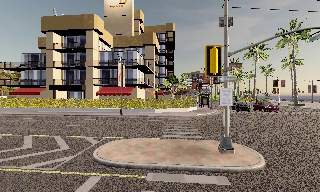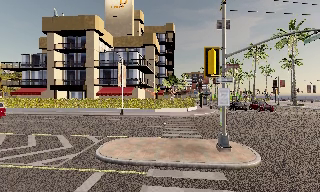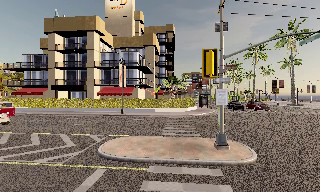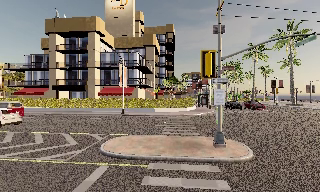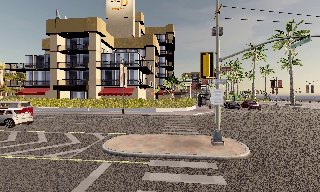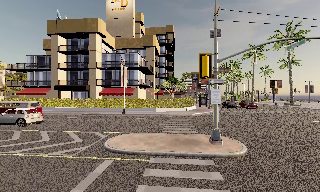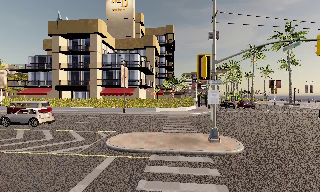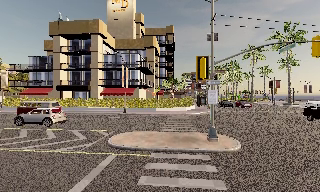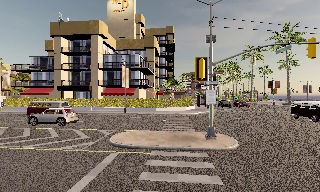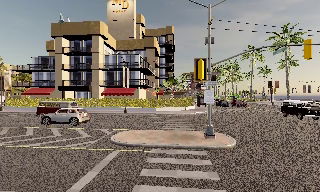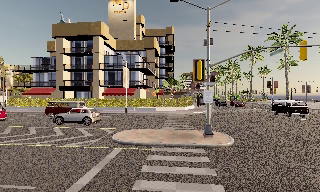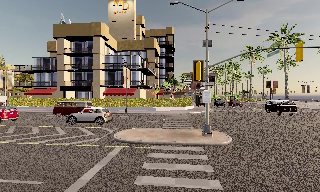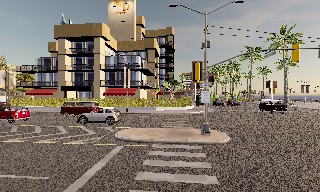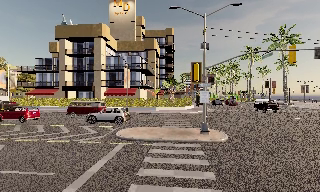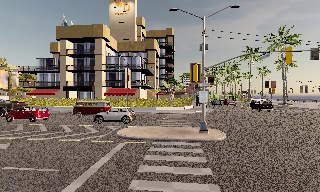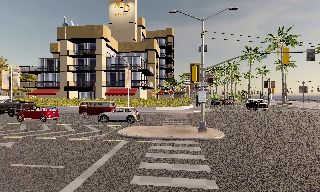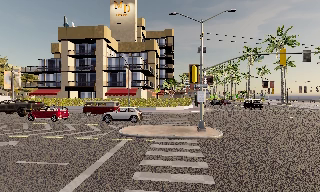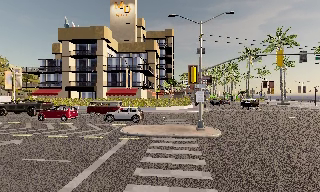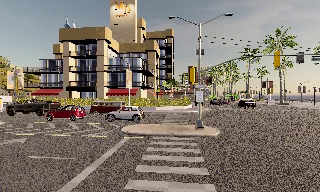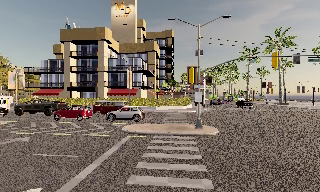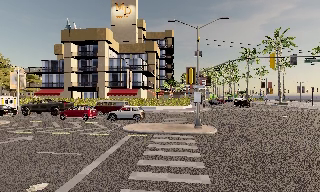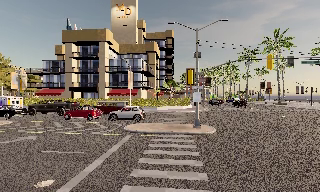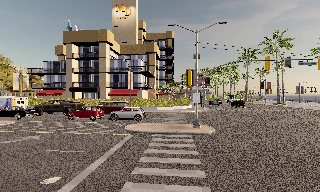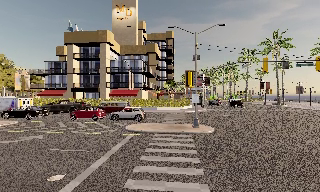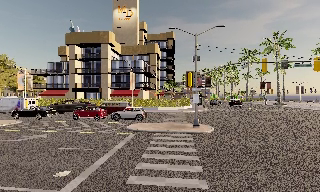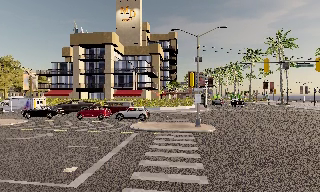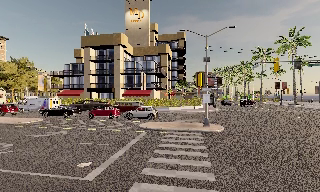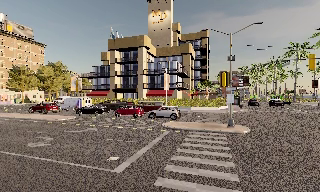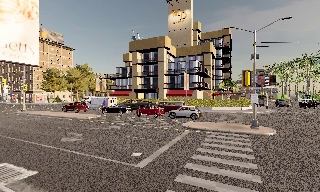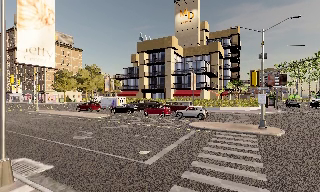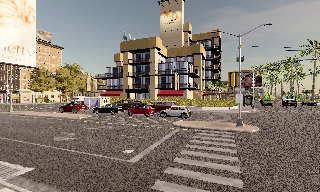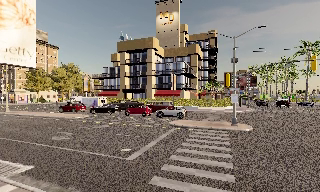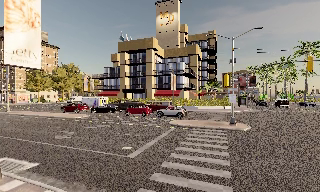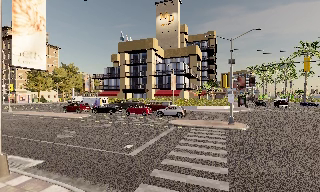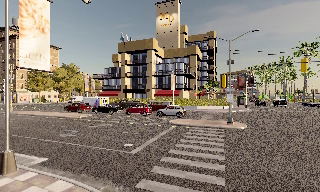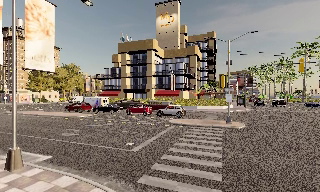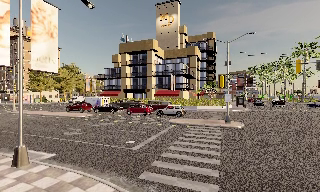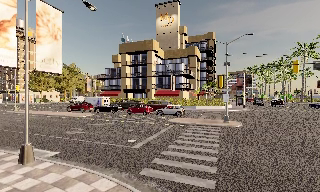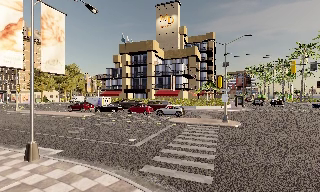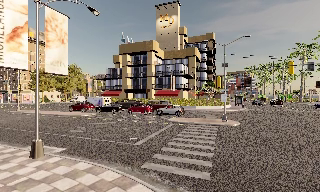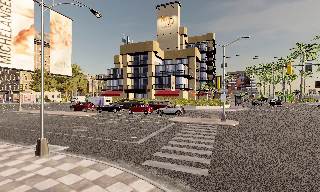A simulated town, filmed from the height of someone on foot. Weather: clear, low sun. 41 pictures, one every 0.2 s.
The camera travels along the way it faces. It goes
backward.
0.0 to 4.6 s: The camera travels backward, about 6 m, so what stands in front gets smaller.
4.6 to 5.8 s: The camera swings to its left by about 20 degrees, and the scene slides to the right. It travels backward, about 1.5 m, so what stands in front gets smaller.
5.8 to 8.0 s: The camera travels backward, about 3 m, so what stands in front gets smaller.
The film runs backward here.
